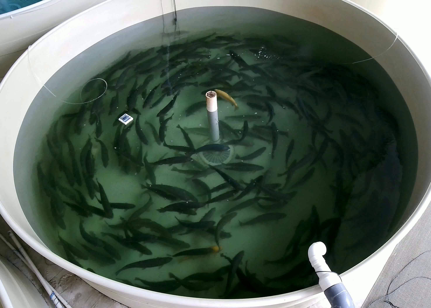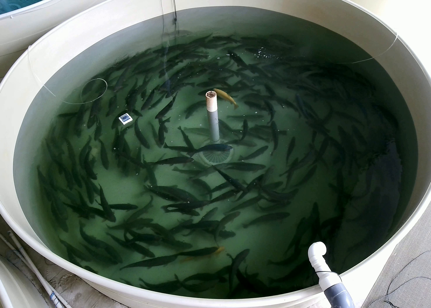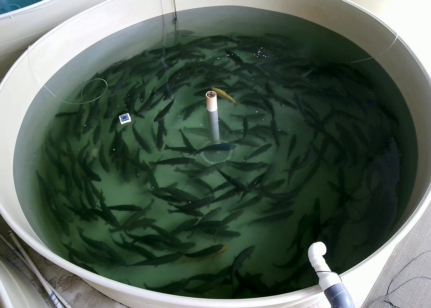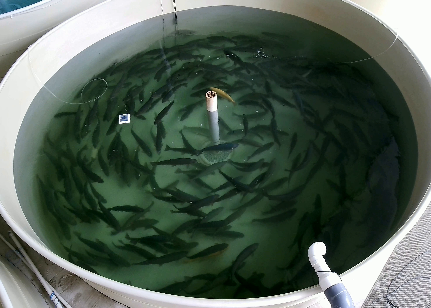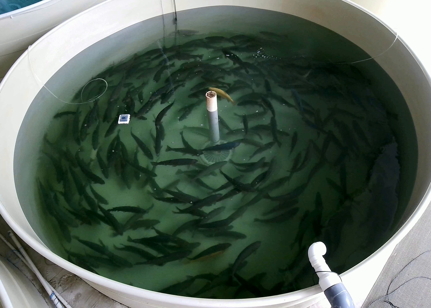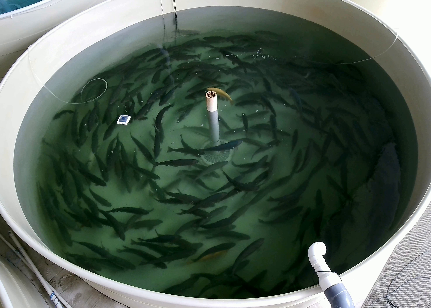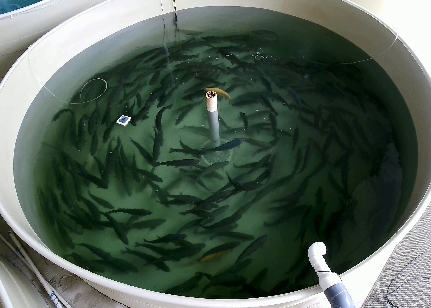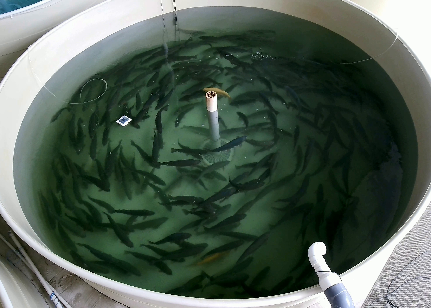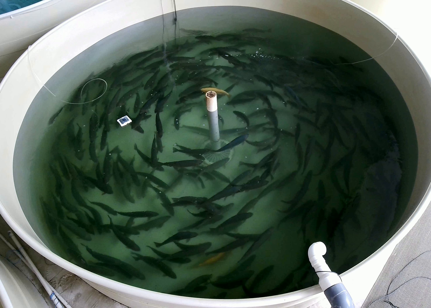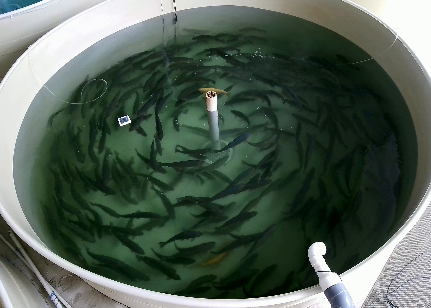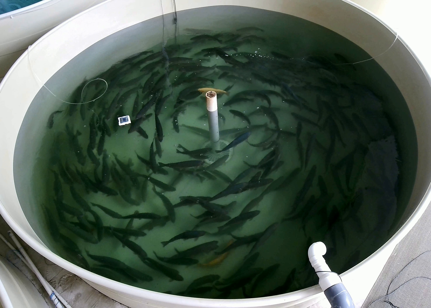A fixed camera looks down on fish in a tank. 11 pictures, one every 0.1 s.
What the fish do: Normal cruising.
